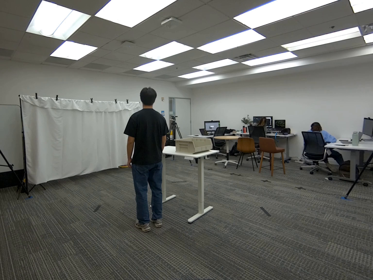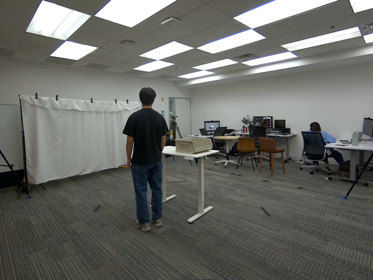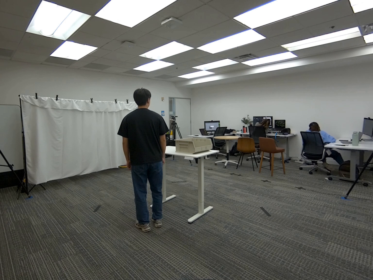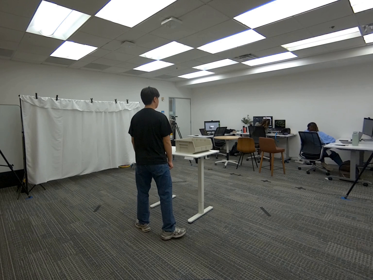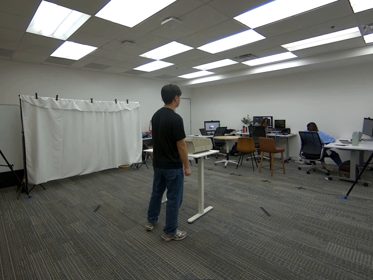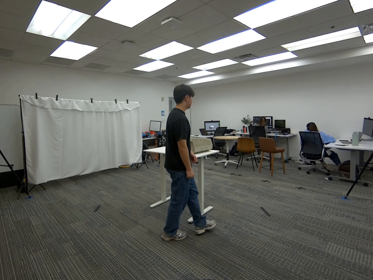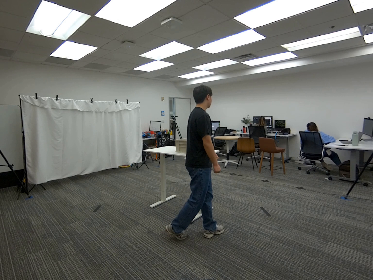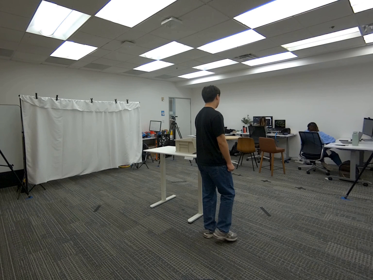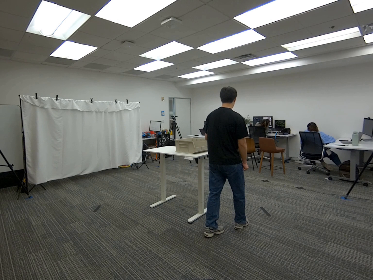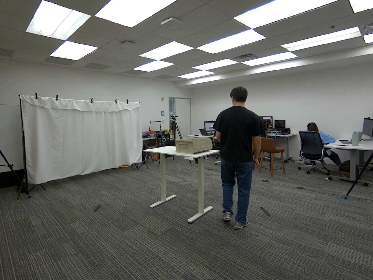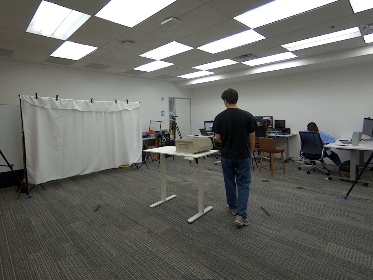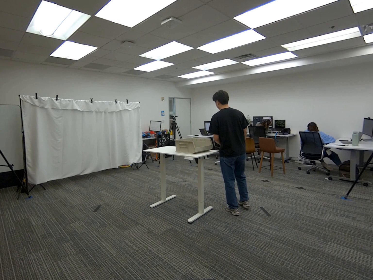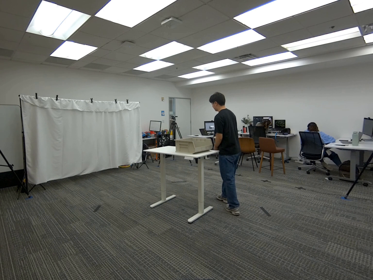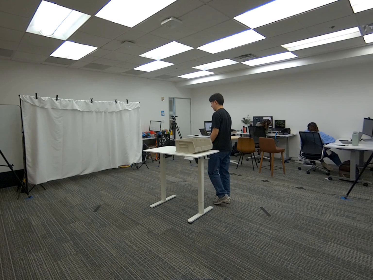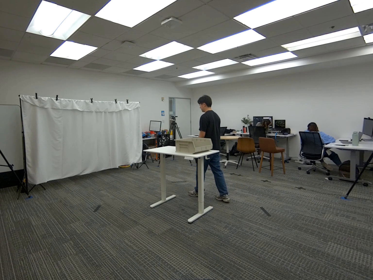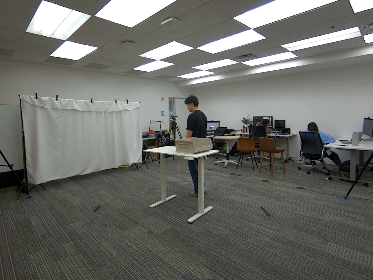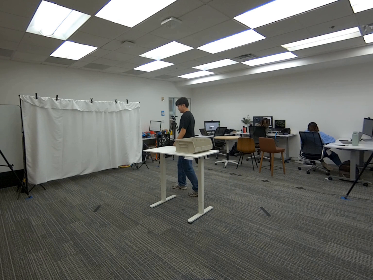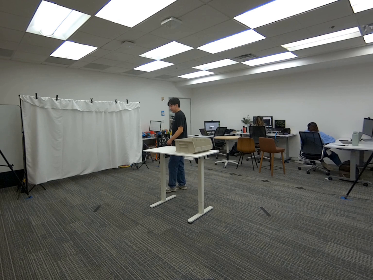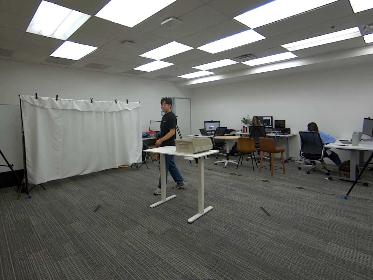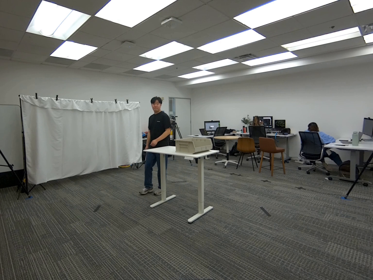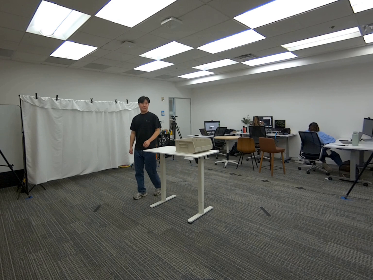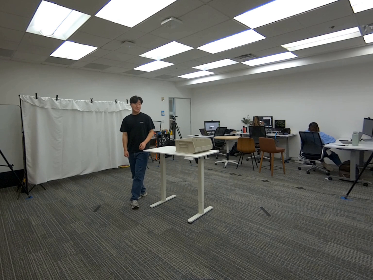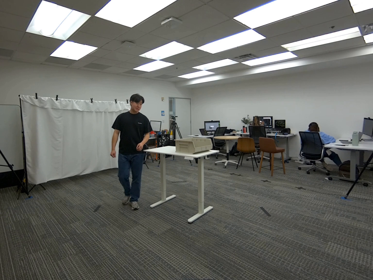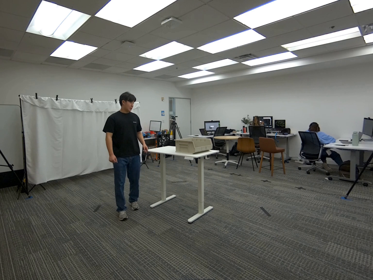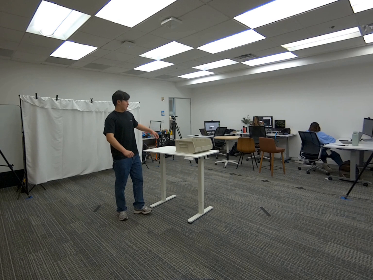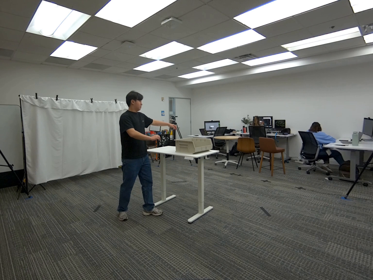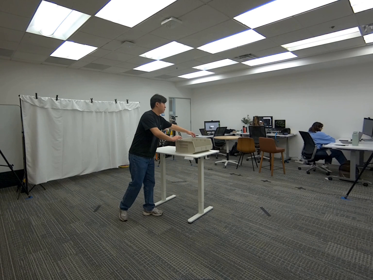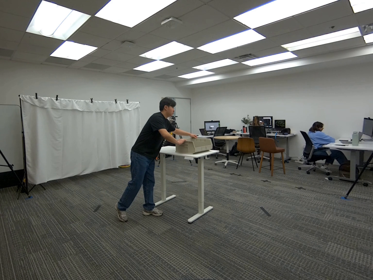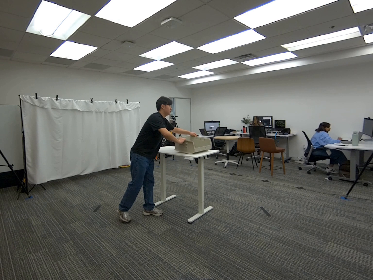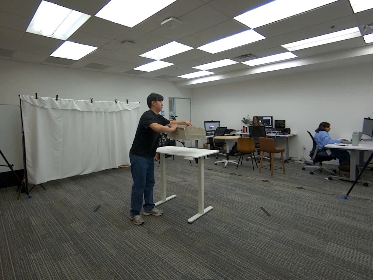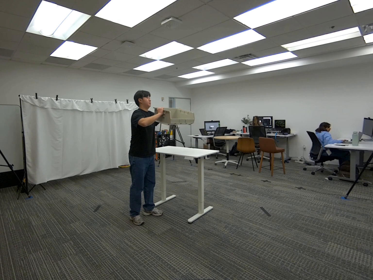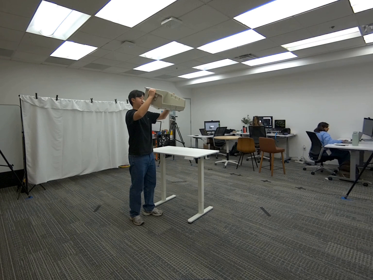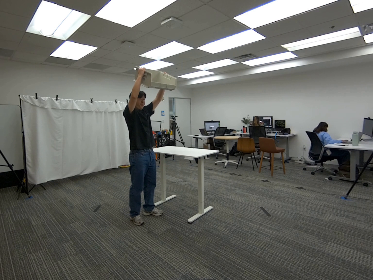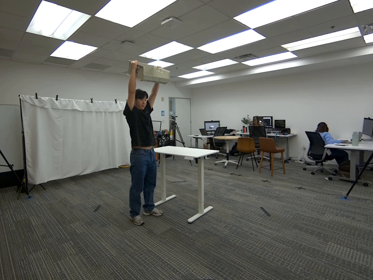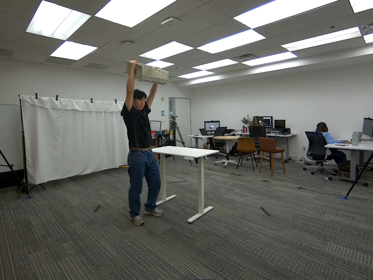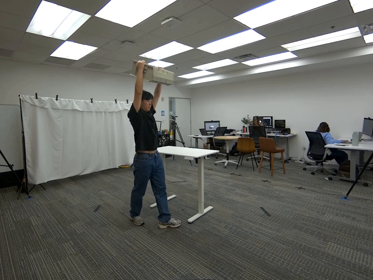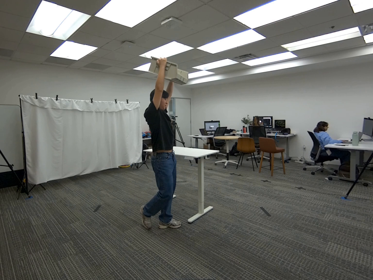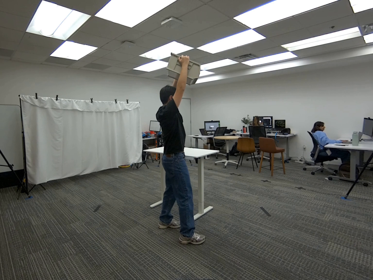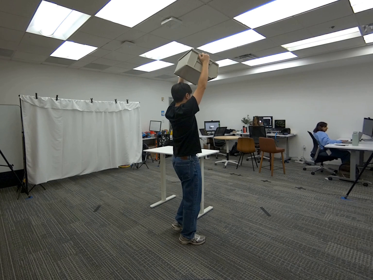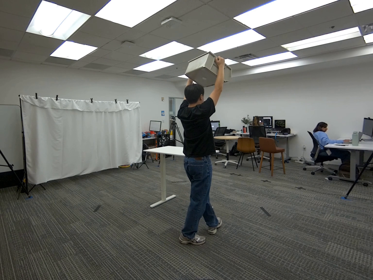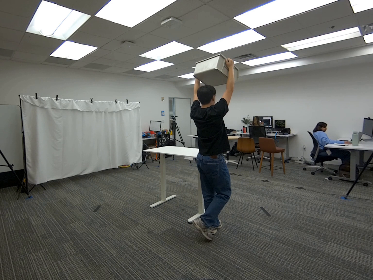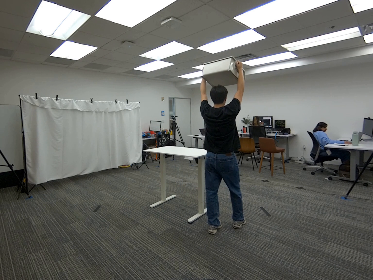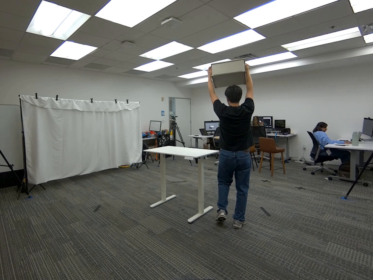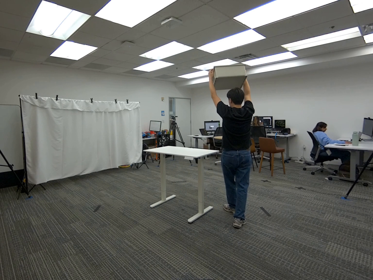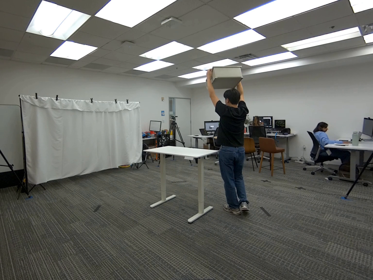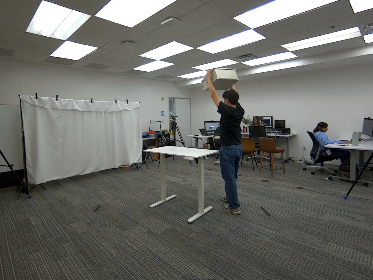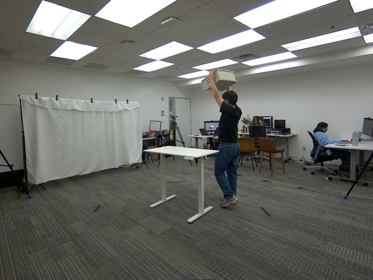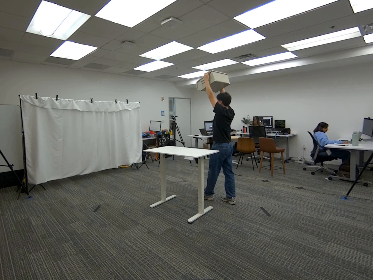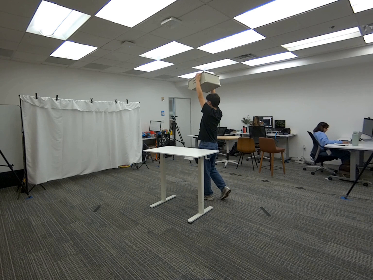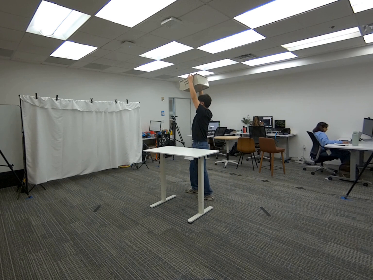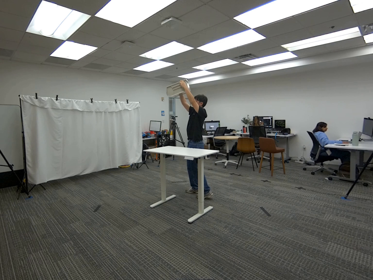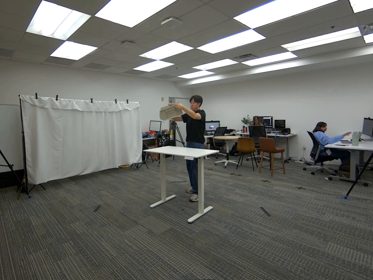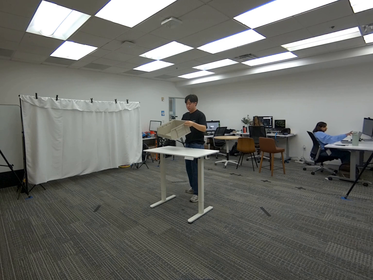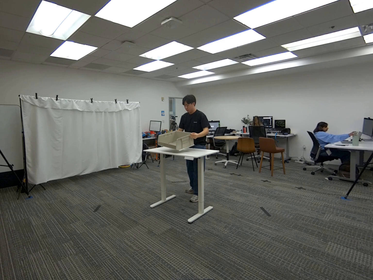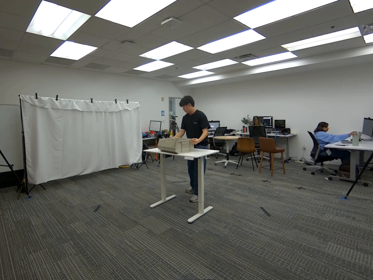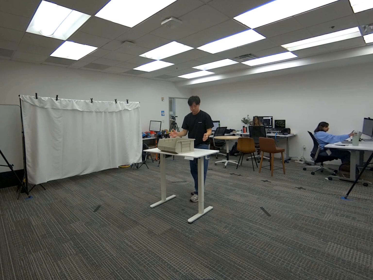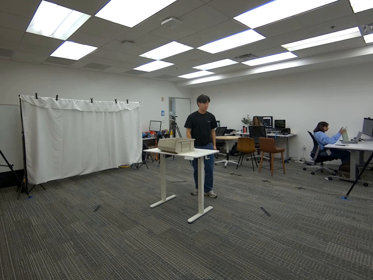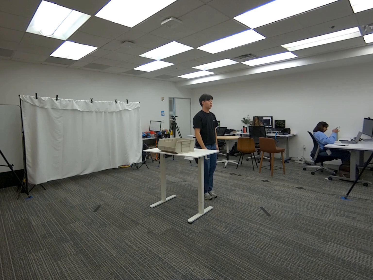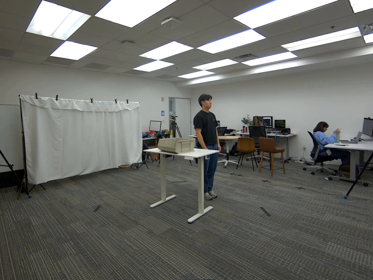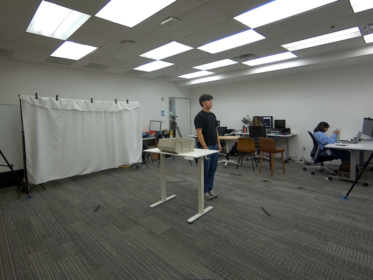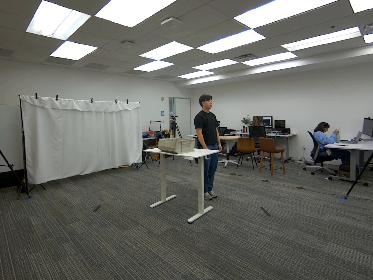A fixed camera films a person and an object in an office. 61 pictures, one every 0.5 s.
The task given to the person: Walk over to the beige bin on the white desk using both hands pick up the bin and hold straight arms above head. Place the bin back on the desk when finished.
